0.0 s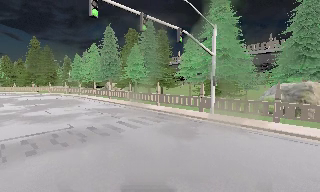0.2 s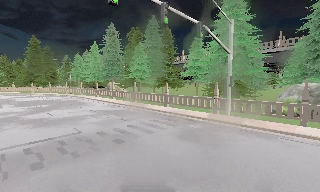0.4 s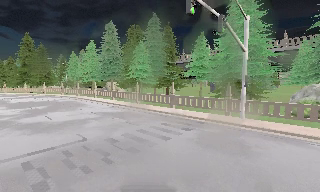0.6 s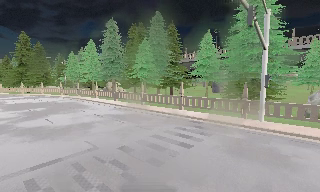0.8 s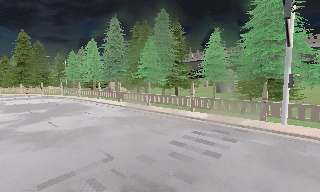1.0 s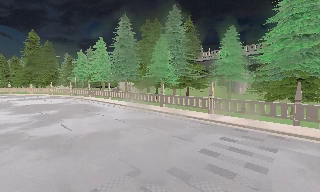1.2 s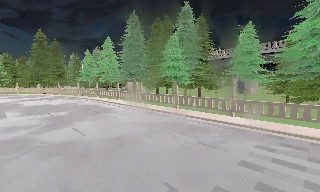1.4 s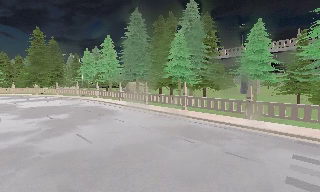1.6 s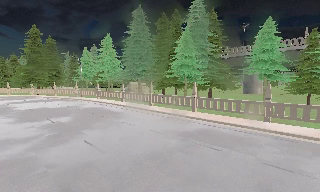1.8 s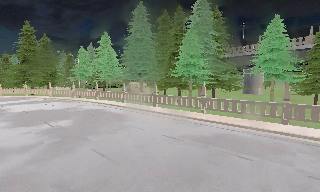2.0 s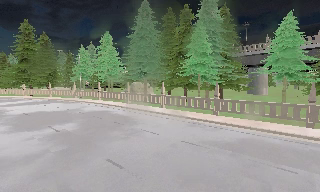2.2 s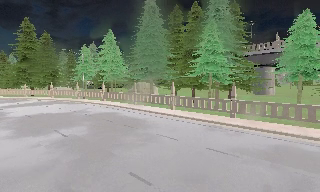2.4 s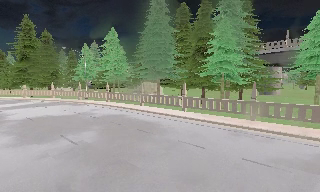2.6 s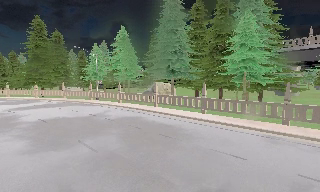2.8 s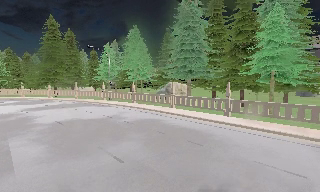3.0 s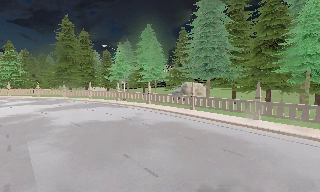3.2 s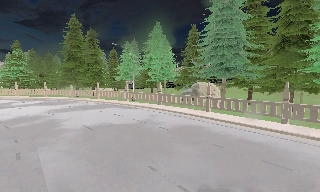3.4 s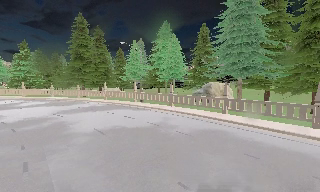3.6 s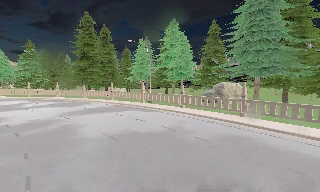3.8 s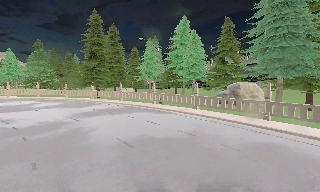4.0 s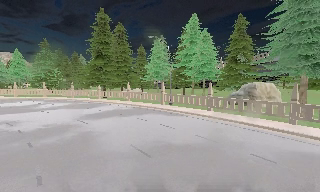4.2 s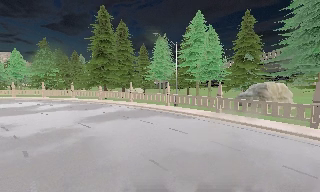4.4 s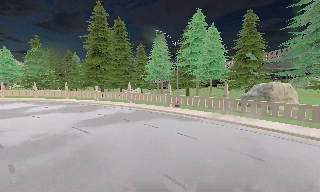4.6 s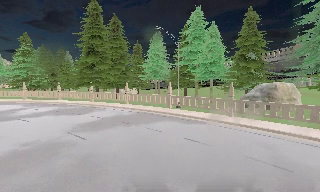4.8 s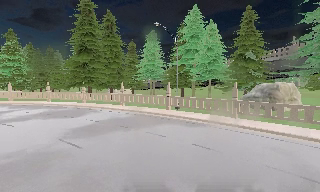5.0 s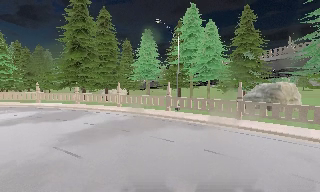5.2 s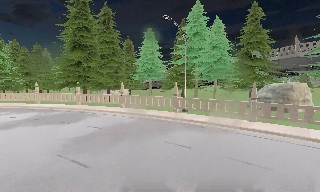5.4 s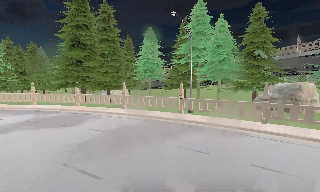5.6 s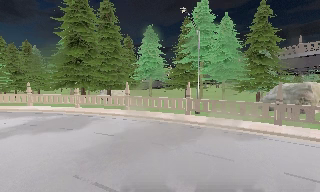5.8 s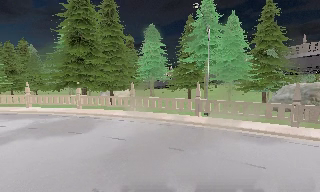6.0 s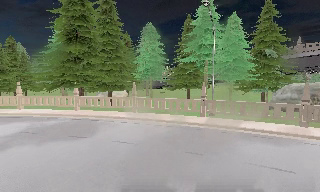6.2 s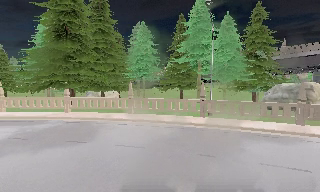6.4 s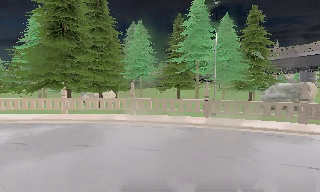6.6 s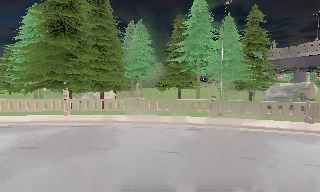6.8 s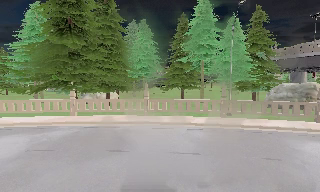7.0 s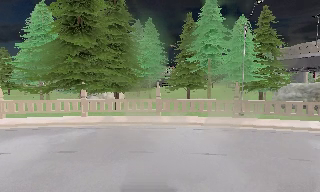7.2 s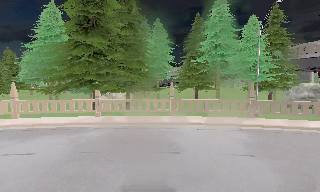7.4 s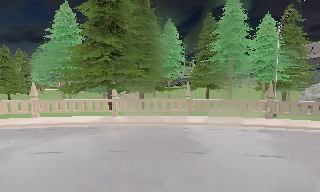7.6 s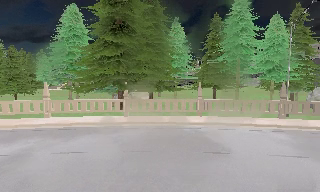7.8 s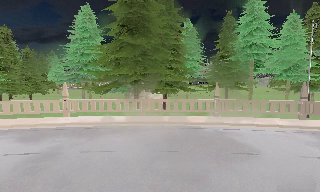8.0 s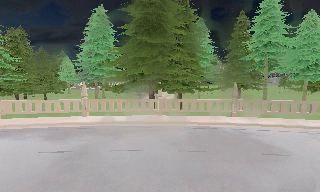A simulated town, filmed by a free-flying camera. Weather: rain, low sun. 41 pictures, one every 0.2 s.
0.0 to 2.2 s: The camera travels to its left and forward, about 16 m, so close, fixed things drift to the right.
2.2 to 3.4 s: The camera swings to its left by about 10 degrees, and the scene slides to the right. It travels to its left and forward, about 8 m, so close, fixed things drift to the right.
3.4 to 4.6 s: The camera travels forward and to its left, about 7 m, so what stands in front looms larger.
4.6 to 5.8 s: The camera pans to its right, which is clockwise from overhead, by about 10 degrees. It travels to its left and forward, about 6 m, so close, fixed things drift to the right.
5.8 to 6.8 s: The camera pans to its right, which is clockwise from overhead, by about 15 degrees. It travels to its left, about 5 m.
6.8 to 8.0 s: The camera travels to its left, about 6 m, so close, fixed things drift to the right.
The film runs backward here.
